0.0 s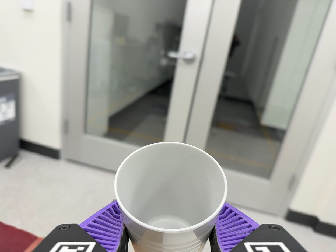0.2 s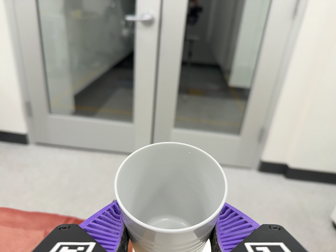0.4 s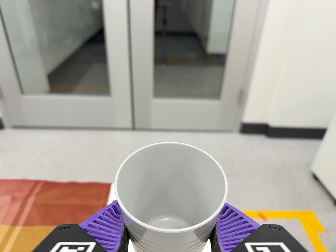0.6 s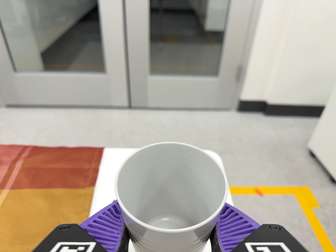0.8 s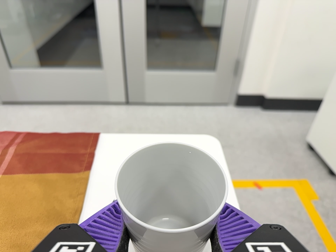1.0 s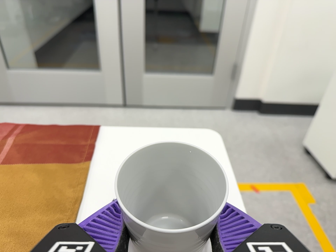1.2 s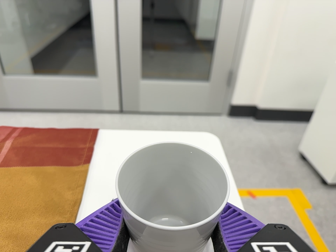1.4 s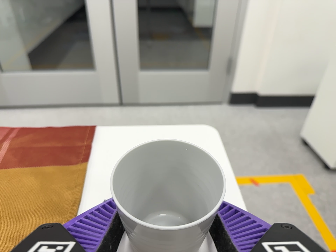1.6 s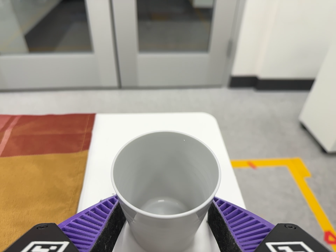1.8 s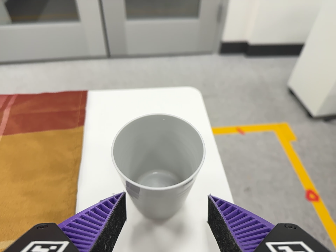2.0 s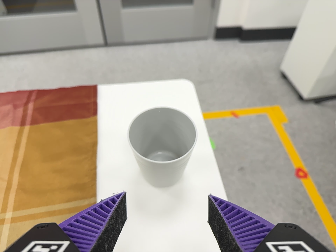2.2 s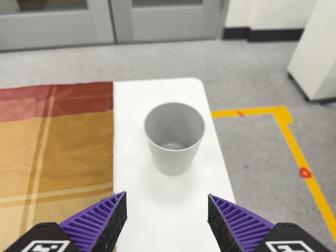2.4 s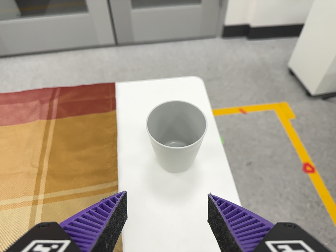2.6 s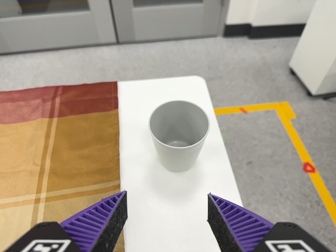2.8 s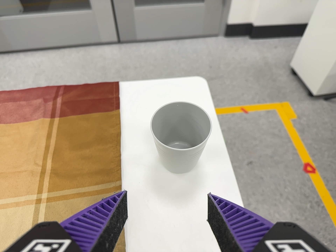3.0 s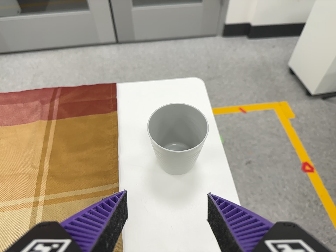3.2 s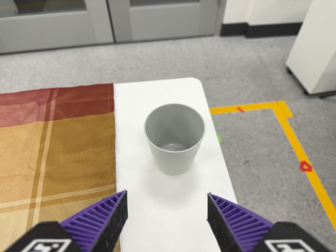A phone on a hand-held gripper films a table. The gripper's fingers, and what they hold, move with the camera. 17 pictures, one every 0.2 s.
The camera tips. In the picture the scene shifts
upward.
0.0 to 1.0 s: The camera swings to its right by about 10 degrees, and the scene slides to the left. It travels toward the bottom of its view and forward, about 18 cm, so close, fixed things drift upward. Its aim tips toward the bottom of its view by about 15 degrees, and the scene shifts upward. It rolls about its line of sight by about 15 degrees, and the scene rotates counterclockwise.
1.0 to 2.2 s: The camera travels backward, about 14 cm, so what stands in front gets smaller. Its aim tips toward the bottom of its view by about 15 degrees, and the scene shifts upward.
2.2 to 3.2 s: The camera keeps its place and its aim.
The film runs forward here.
